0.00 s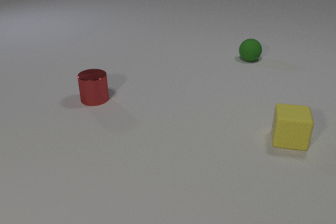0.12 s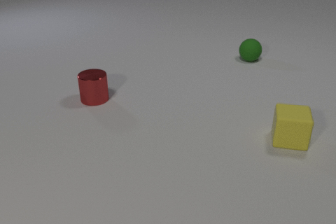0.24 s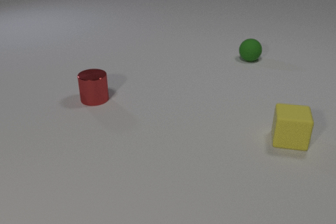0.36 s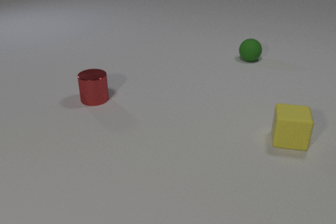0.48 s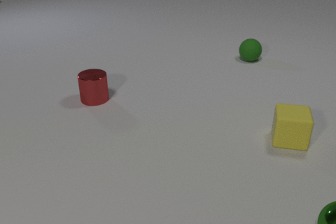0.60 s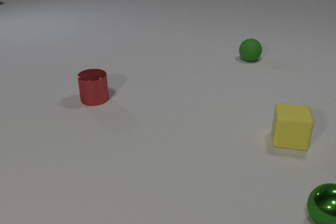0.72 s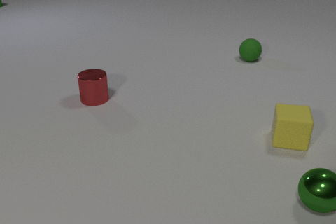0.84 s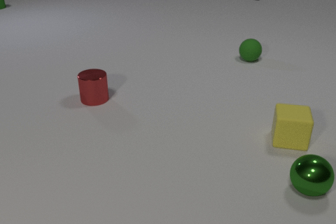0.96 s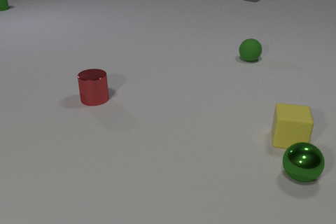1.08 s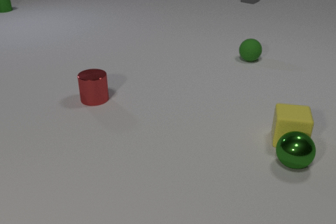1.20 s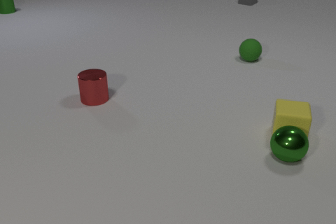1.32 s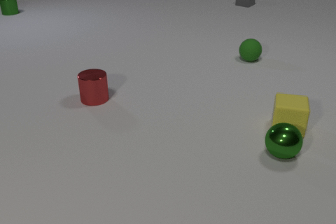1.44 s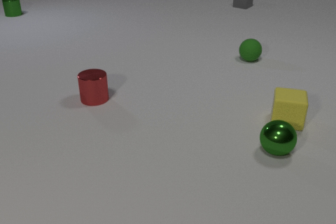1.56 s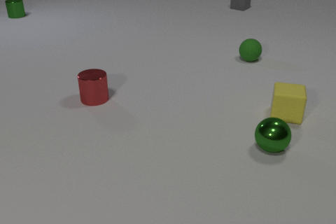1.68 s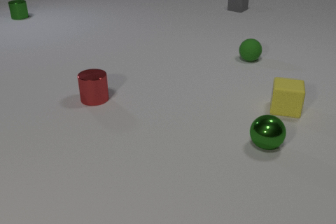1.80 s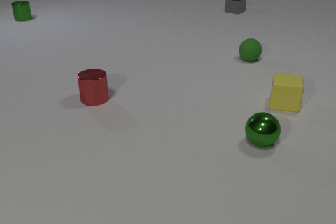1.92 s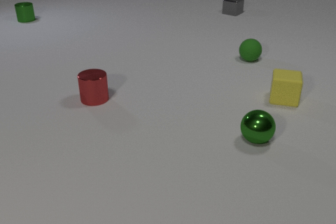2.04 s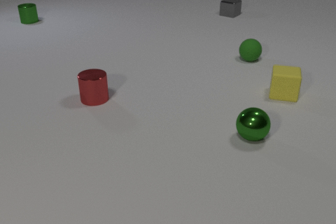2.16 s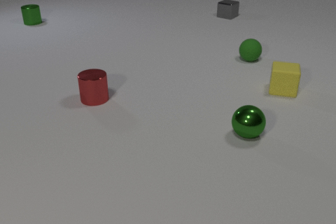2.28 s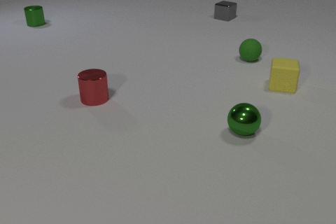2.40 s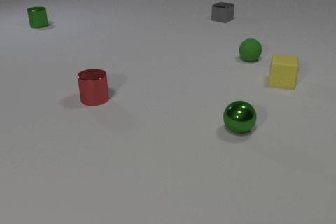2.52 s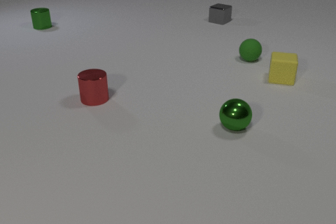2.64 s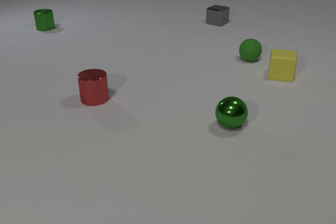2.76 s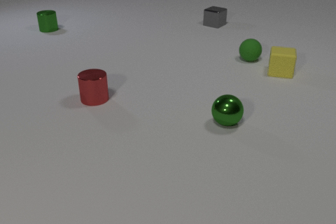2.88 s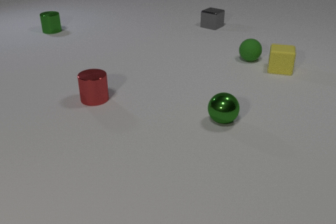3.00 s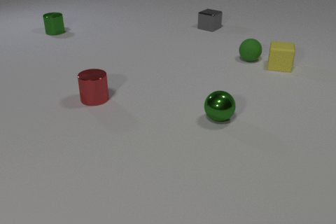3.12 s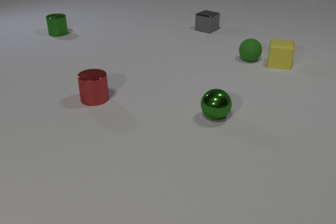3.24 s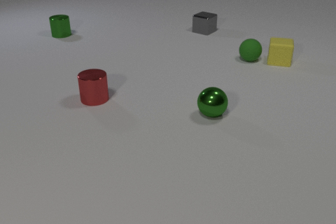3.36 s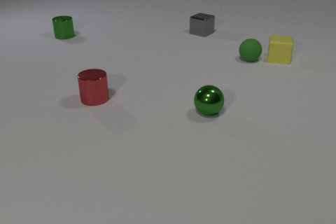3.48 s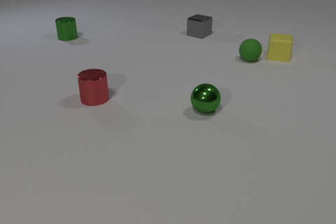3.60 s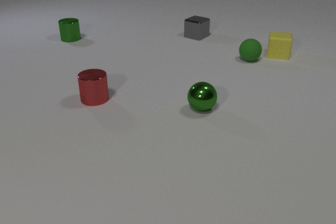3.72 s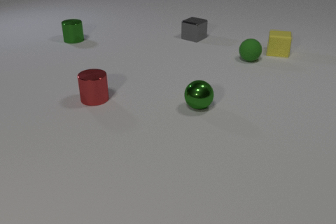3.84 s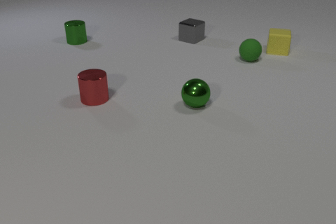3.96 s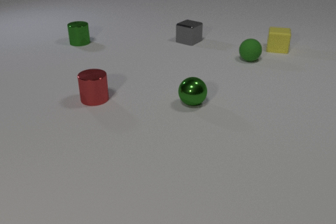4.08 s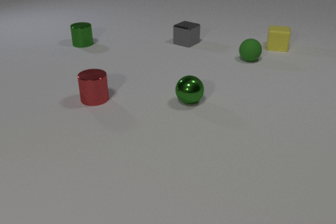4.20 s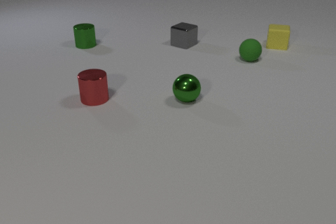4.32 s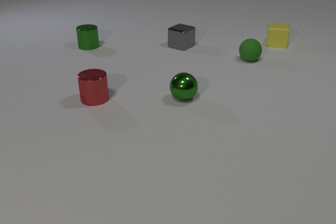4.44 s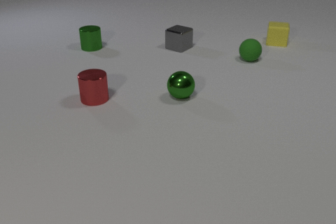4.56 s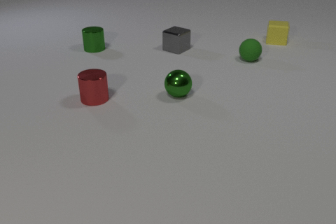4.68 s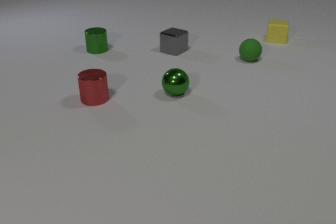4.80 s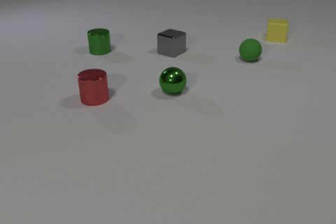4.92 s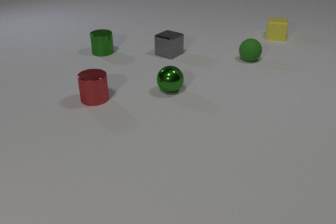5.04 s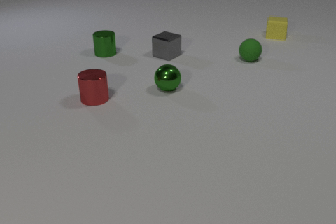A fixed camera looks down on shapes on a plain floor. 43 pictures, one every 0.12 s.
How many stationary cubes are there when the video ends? 0.
What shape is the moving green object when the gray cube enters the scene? sphere.
What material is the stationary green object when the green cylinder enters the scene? rubber.
0.00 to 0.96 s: The green metal sphere comes in at the bottom edge, rolls away from the camera and to the left. The gray metal cube comes in at the top edge, slides toward the camera. The green metal cylinder comes in at the left edge, slides toward the camera and to the right.
0.96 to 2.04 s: The green metal sphere rolls away from the camera and to the left. The yellow rubber cube slides away from the camera. The gray metal cube slides toward the camera. The green metal cylinder slides toward the camera and to the right. The green metal sphere and the yellow rubber cube collide.
2.04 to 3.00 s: The green metal sphere rolls to the left and away from the camera. The yellow rubber cube slides away from the camera. The gray metal cube slides toward the camera and to the left. The green metal cylinder slides toward the camera and to the right.
3.00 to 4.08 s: The green metal sphere rolls away from the camera and to the left. The yellow rubber cube slides away from the camera. The gray metal cube slides toward the camera and to the left. The green metal cylinder slides toward the camera and to the right.
4.08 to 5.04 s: The green metal sphere rolls away from the camera and to the left. The yellow rubber cube slides away from the camera. The gray metal cube slides toward the camera and to the left. The green metal cylinder slides toward the camera and to the right.
